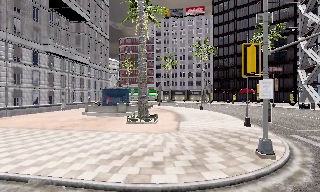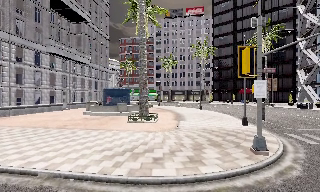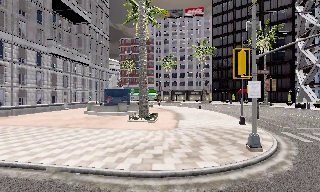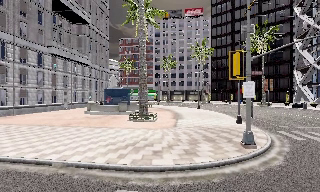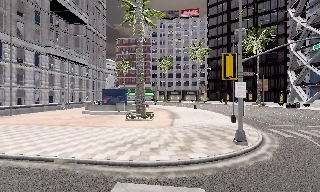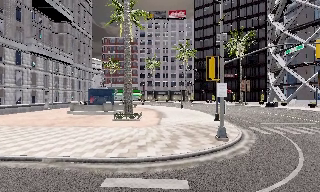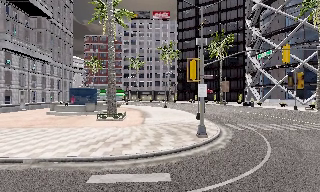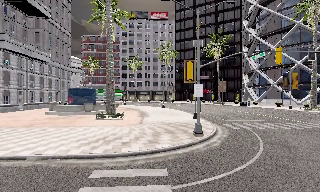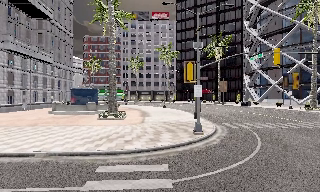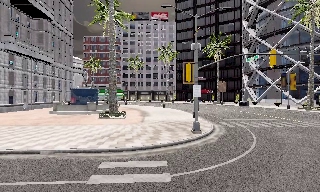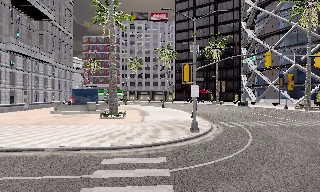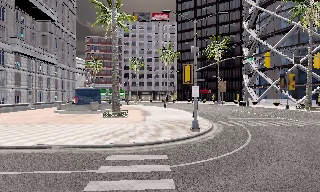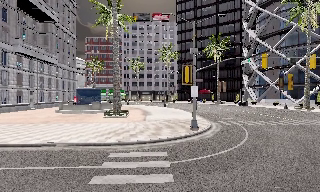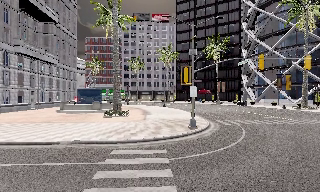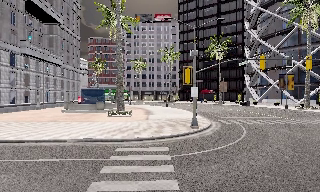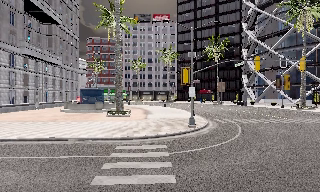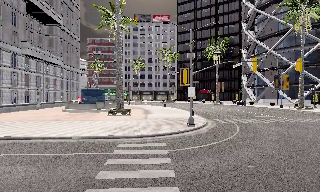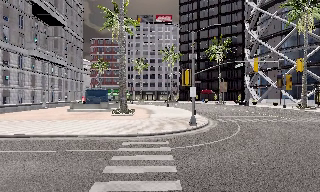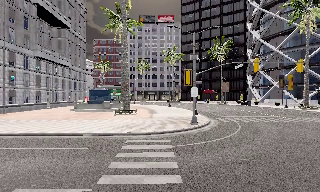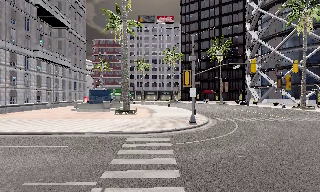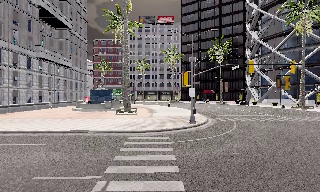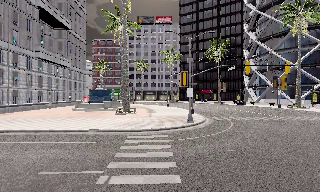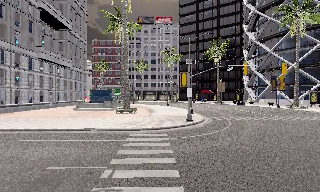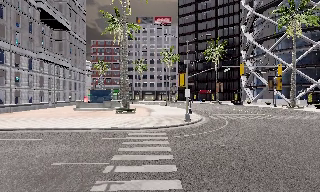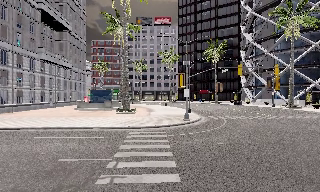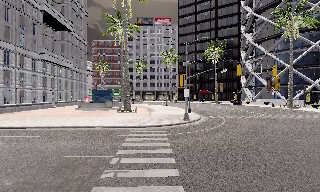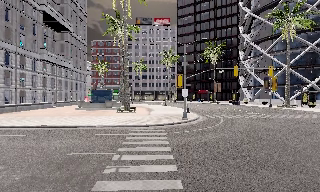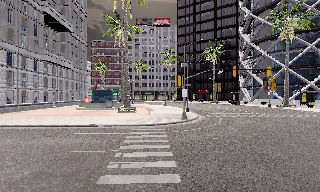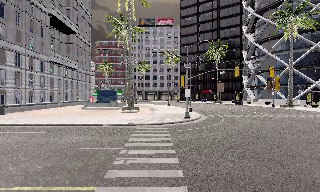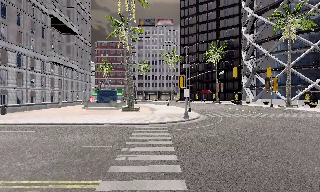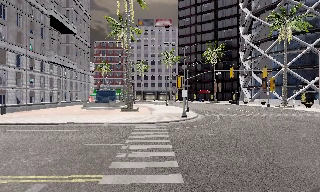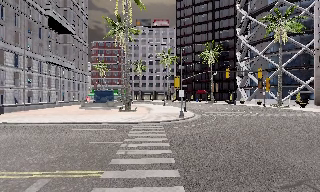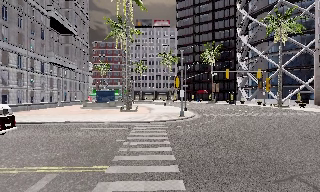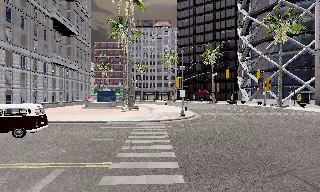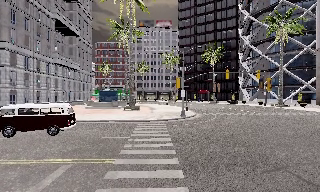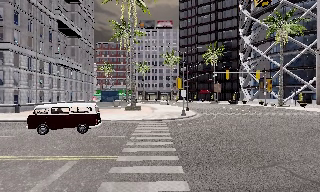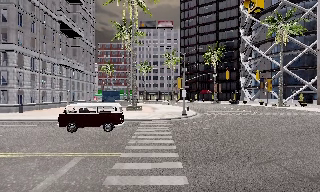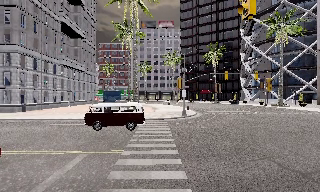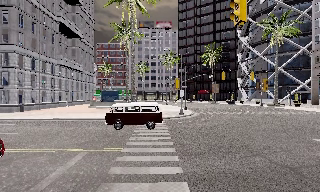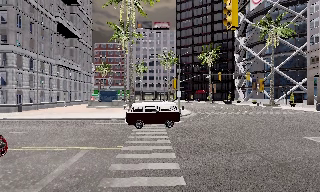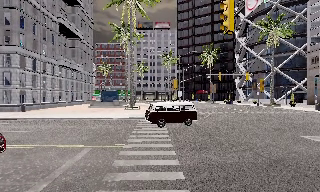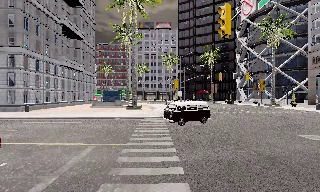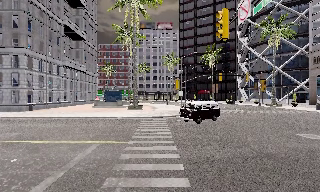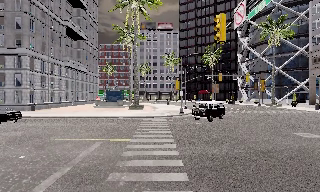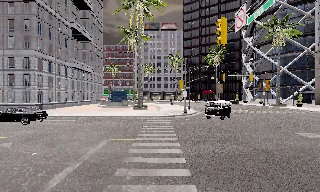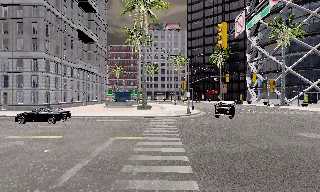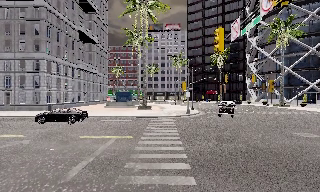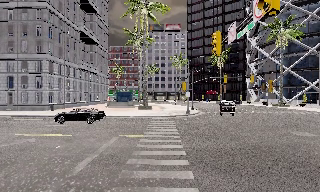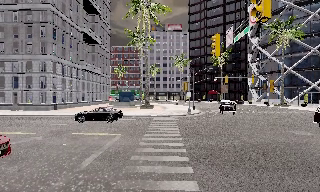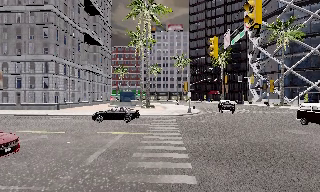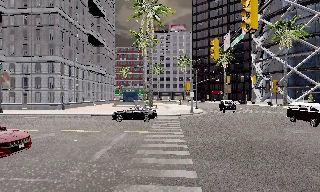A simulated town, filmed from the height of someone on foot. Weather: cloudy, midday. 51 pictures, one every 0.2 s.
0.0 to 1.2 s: The camera pans to its right, which is clockwise from overhead, by about 10 degrees. It travels backward, about 2 m, so what stands in front gets smaller.
1.2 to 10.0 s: The camera travels backward, about 15 m, so what stands in front gets smaller.
The film runs backward here.
